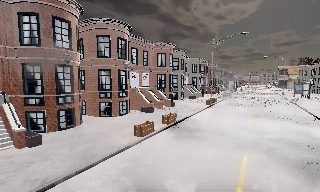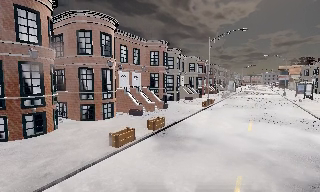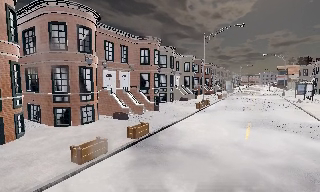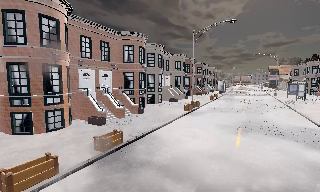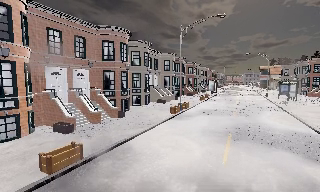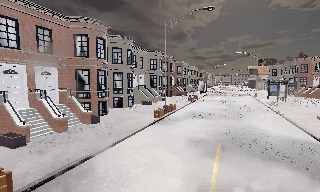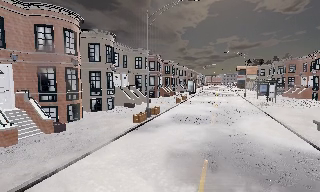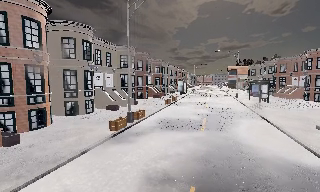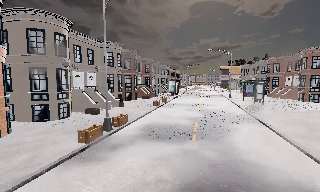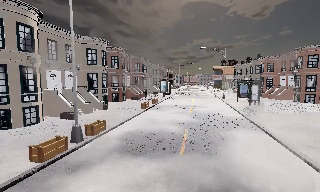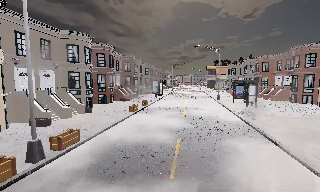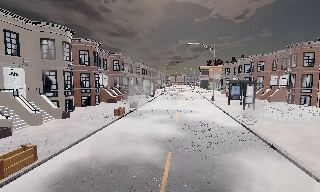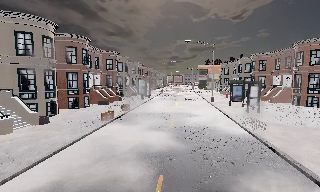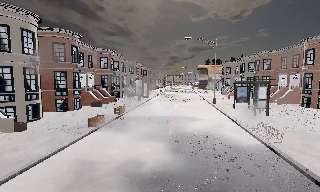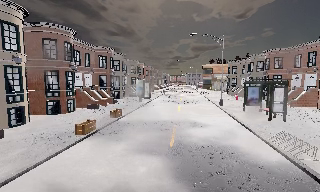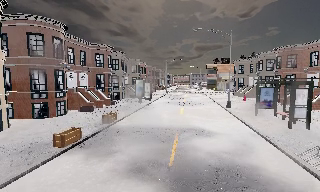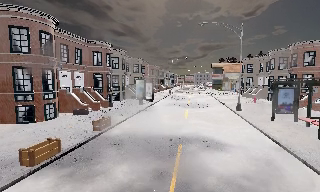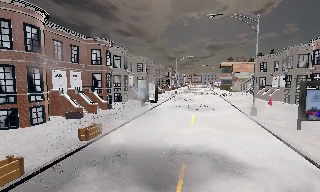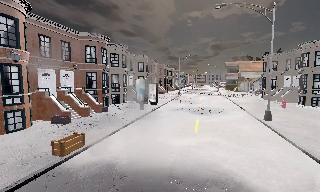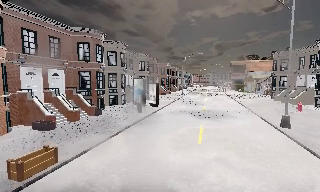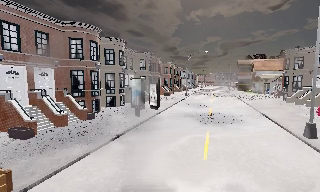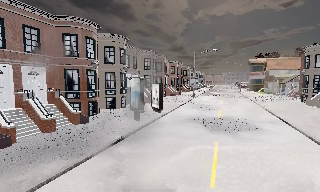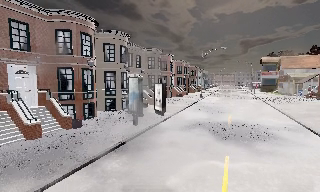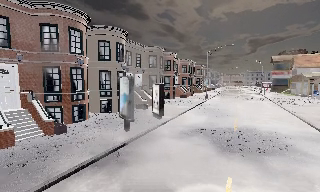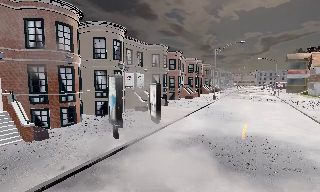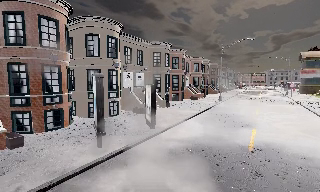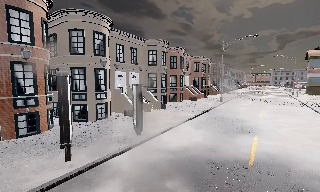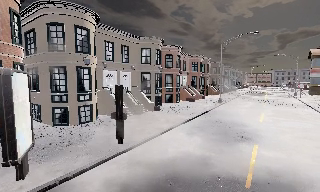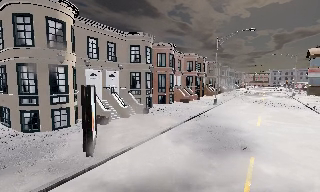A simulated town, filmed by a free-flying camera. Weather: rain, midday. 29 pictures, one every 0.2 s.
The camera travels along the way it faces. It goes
forward.
0.0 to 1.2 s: The camera pans to its right, which is clockwise from overhead, by about 10 degrees. It travels forward and to its right, about 9 m, so what stands in front looms larger.
1.2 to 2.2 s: The camera swings to its right by about 10 degrees, and the scene slides to the left. It travels forward, about 8 m, so what stands in front looms larger.
2.2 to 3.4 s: The camera travels forward, about 9 m, so what stands in front looms larger.
3.4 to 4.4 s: The camera pans to its left, which is counterclockwise from overhead, by about 10 degrees. It travels forward, about 7 m, so what stands in front looms larger.
4.4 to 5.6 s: The camera travels forward and to its right, about 8 m, so what stands in front looms larger.
The film runs forward here.
